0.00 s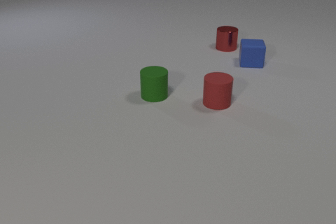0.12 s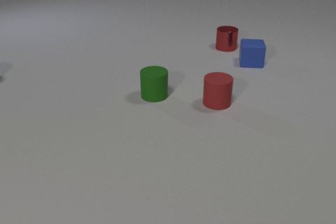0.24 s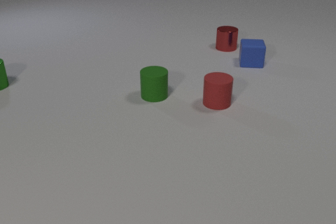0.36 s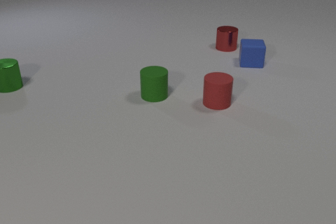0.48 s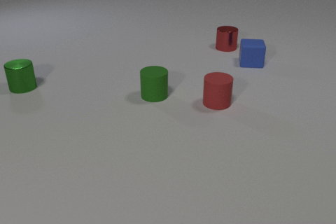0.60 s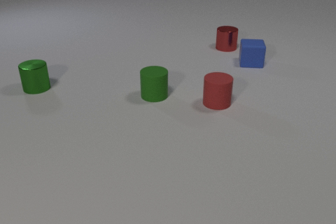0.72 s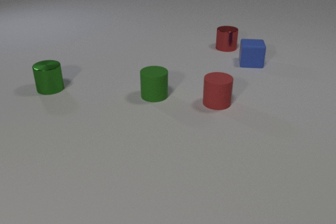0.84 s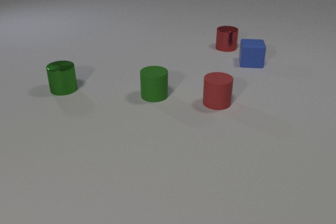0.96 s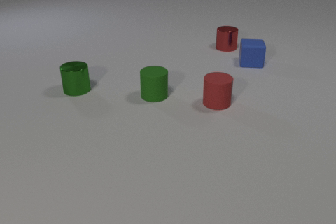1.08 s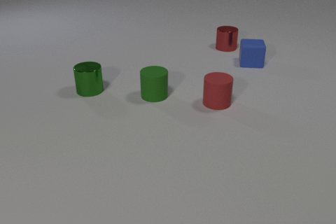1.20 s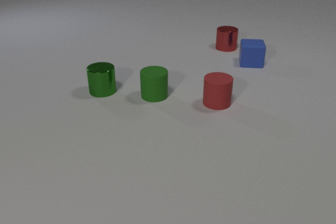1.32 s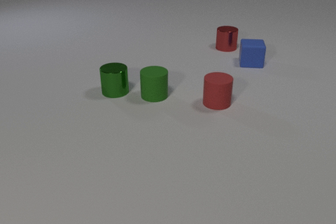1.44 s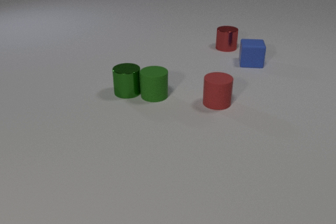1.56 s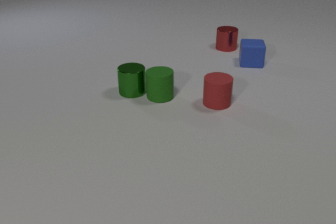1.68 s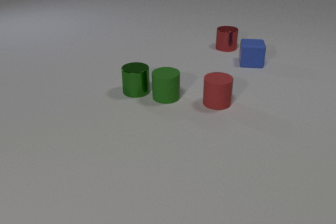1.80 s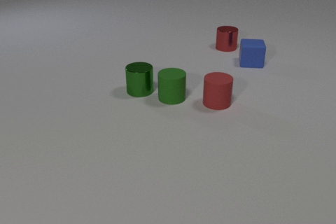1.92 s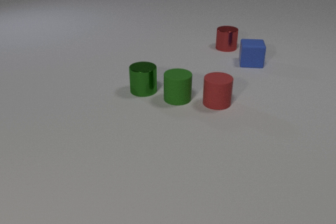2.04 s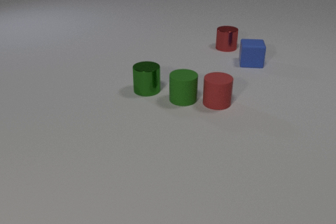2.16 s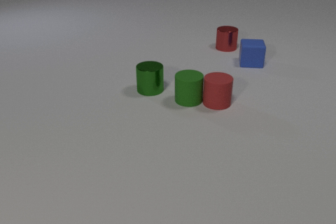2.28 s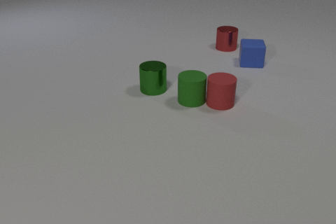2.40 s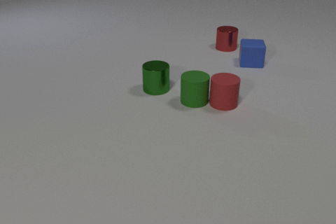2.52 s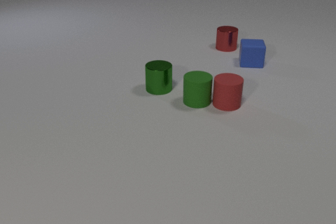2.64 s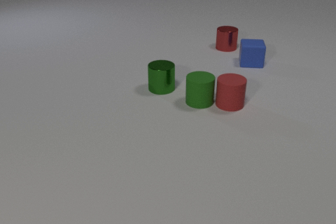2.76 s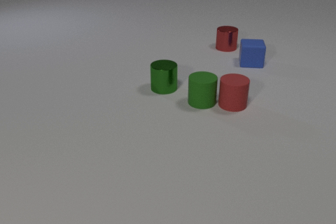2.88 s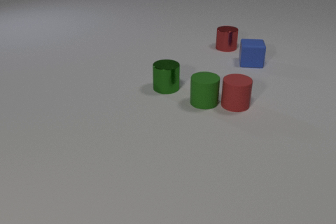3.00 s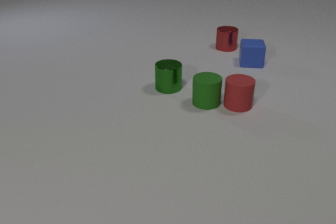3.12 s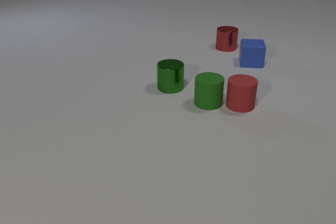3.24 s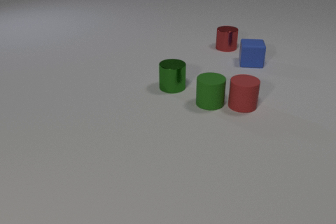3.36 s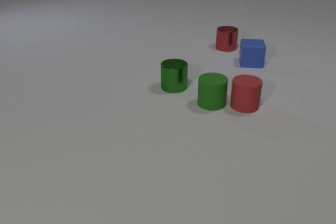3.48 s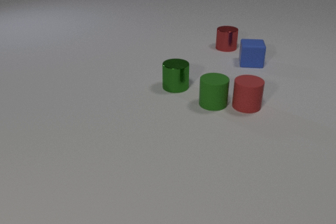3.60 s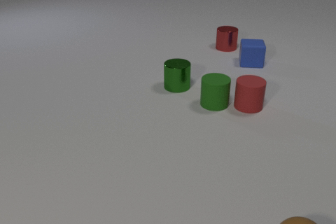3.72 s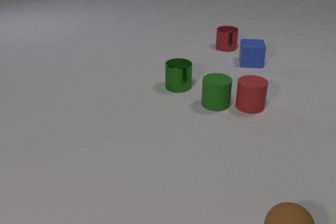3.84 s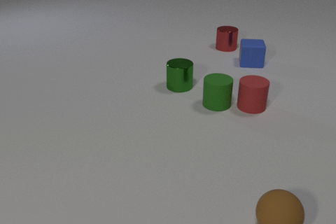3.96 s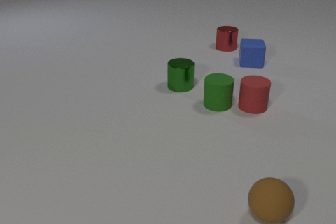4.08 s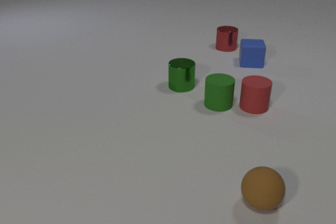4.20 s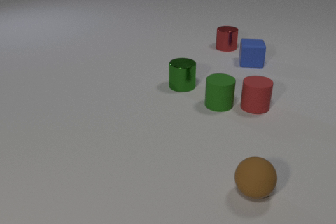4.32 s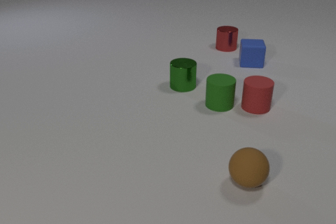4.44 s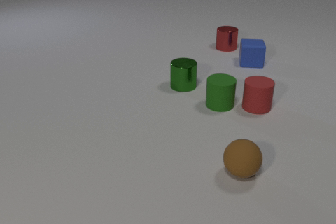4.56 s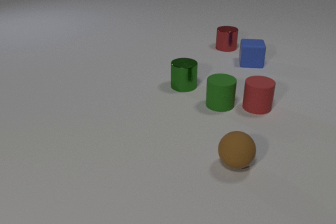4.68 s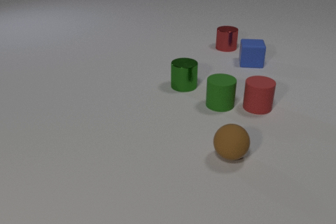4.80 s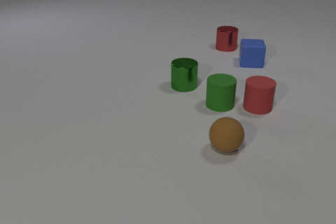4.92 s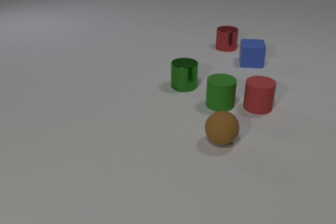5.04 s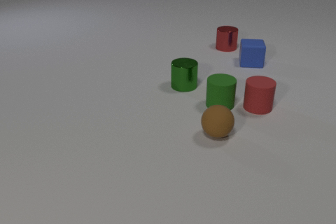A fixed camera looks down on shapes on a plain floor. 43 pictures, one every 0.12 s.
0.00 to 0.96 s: The green metal cylinder comes in at the left edge, slides to the right and toward the camera.
0.96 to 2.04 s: The green metal cylinder slides to the right. The green rubber cylinder slides to the right. The green metal cylinder and the green rubber cylinder collide.
2.04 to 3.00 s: The green metal cylinder slides to the right. The green rubber cylinder slides to the right. The red rubber cylinder slides to the right. The green rubber cylinder and the red rubber cylinder collide.
3.00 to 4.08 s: The green metal cylinder slides to the right. The green rubber cylinder slides to the right. The brown rubber sphere comes in at the bottom edge, rolls away from the camera and to the left. The red rubber cylinder slides to the right.
4.08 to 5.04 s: The brown rubber sphere rolls away from the camera and to the left.
What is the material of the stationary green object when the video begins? rubber.
How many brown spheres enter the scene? 1.
What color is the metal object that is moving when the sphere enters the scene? green.
